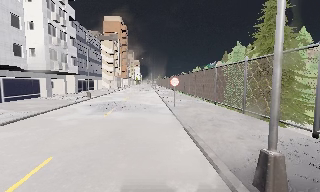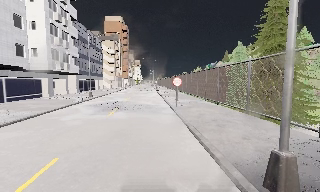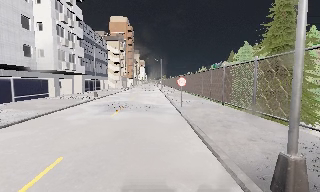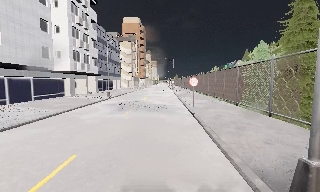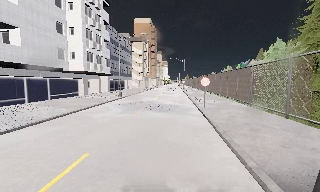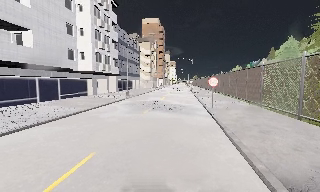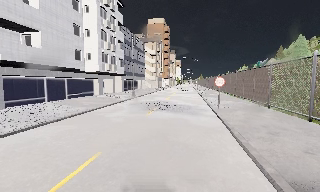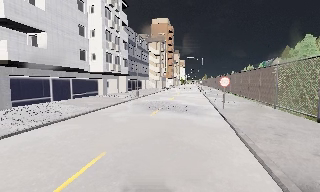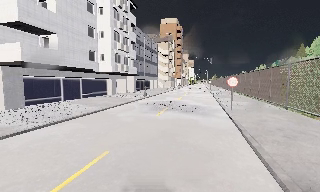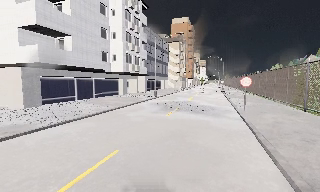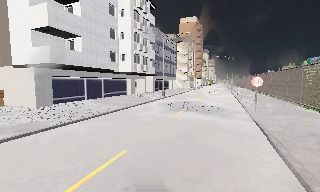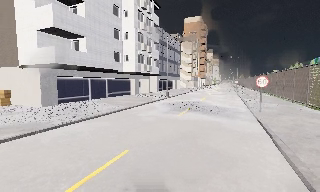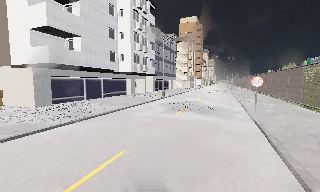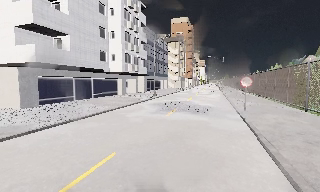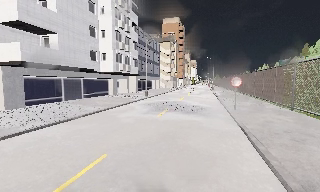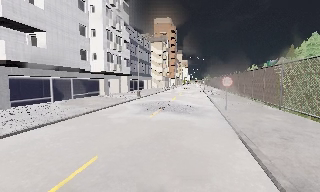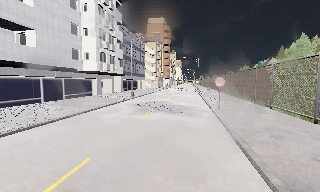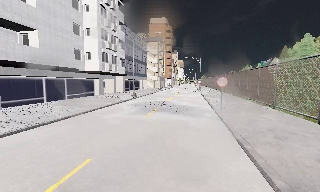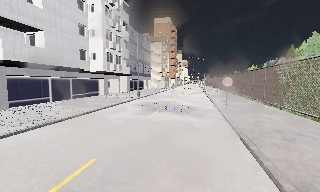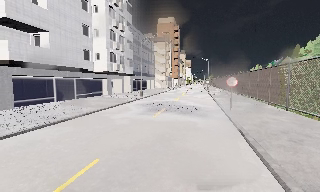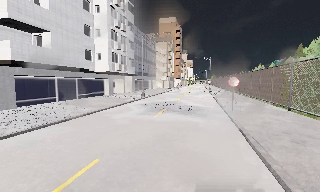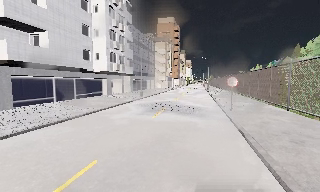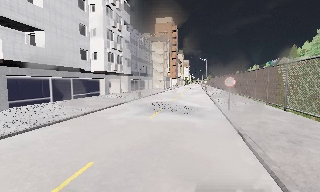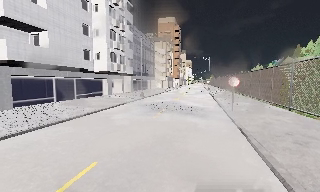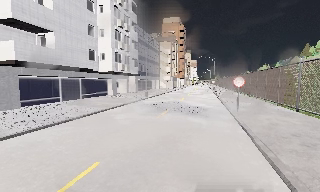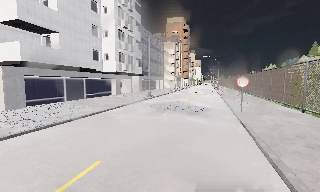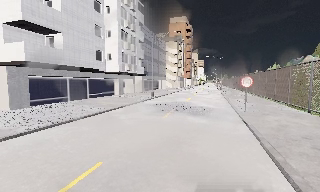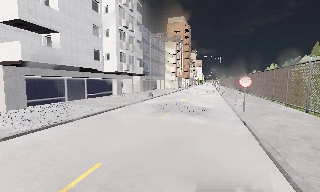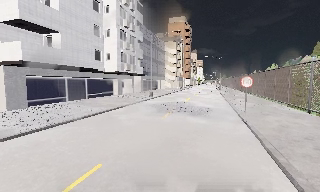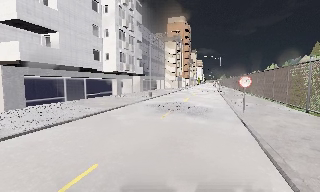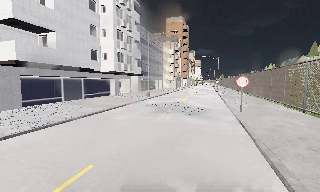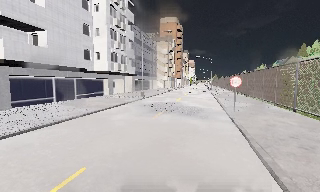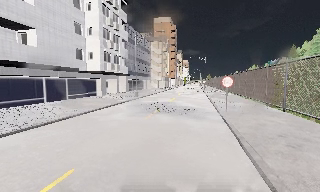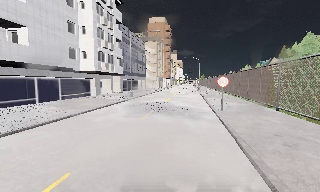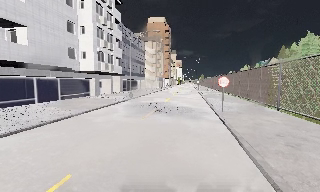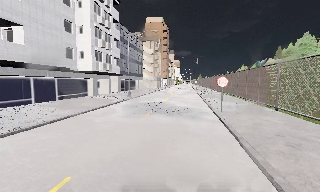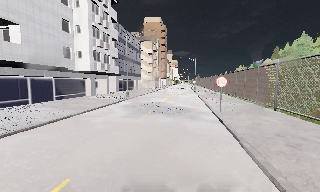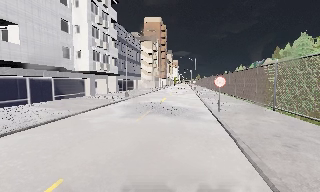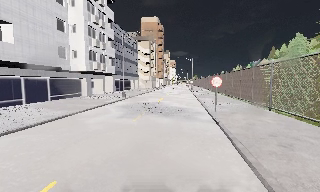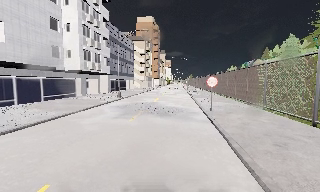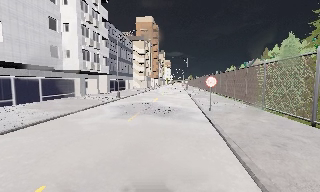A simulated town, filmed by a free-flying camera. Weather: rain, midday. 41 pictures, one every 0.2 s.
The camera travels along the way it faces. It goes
forward.
0.0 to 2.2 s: The camera swings to its left by about 25 degrees, and the scene slides to the right.
2.2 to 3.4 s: The scene slides to the left, as the camera pans about 10 degrees to its right.
3.4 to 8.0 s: The camera travels forward, about 1 m, so what stands in front looms larger.
The film runs forward here.
